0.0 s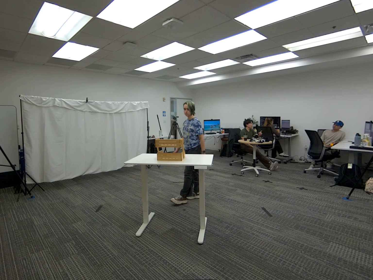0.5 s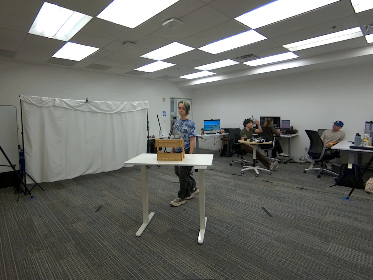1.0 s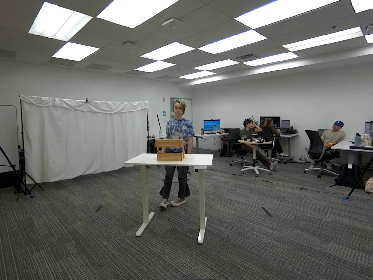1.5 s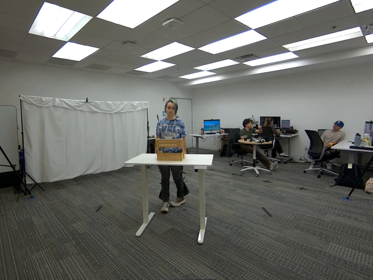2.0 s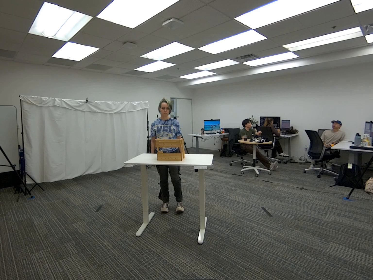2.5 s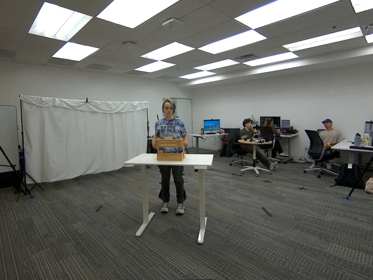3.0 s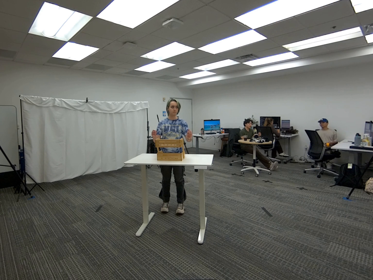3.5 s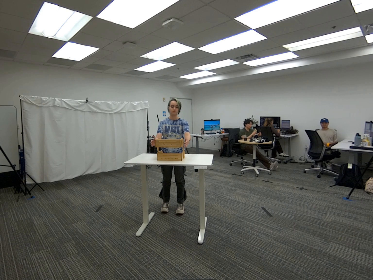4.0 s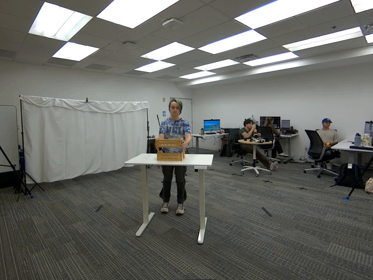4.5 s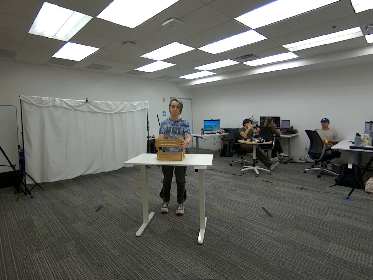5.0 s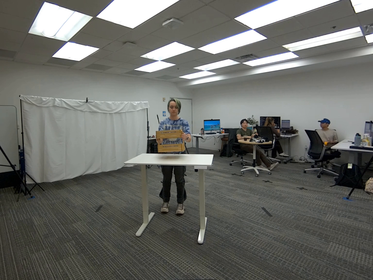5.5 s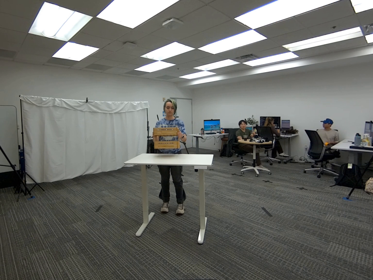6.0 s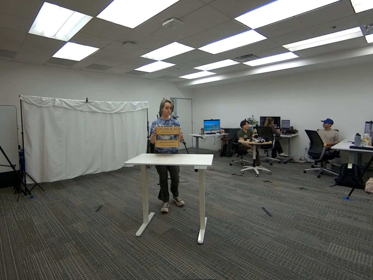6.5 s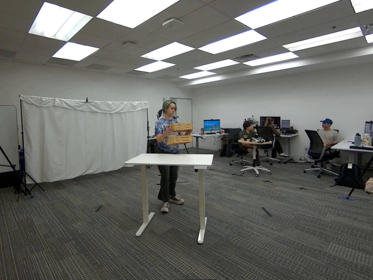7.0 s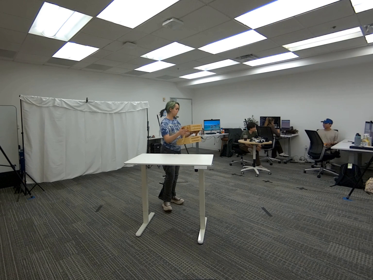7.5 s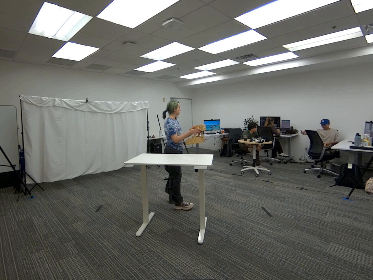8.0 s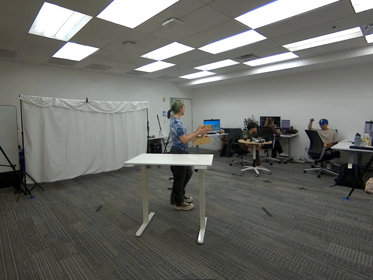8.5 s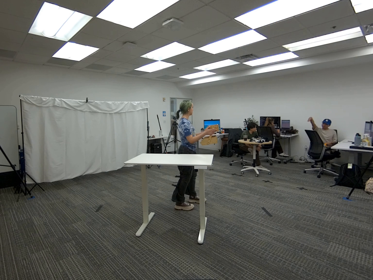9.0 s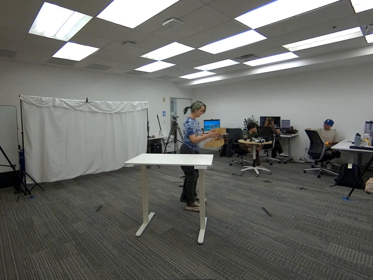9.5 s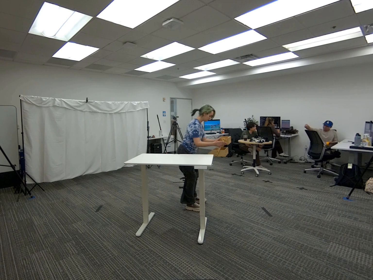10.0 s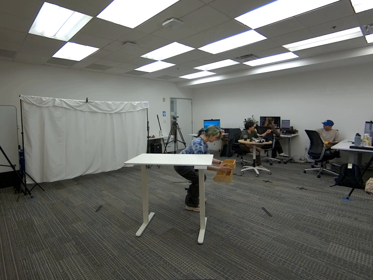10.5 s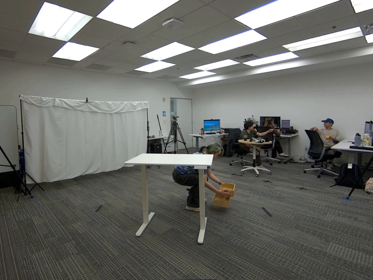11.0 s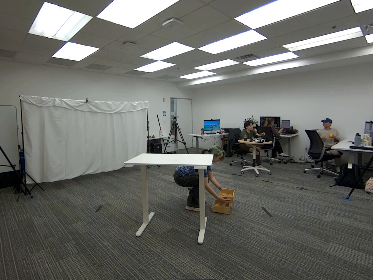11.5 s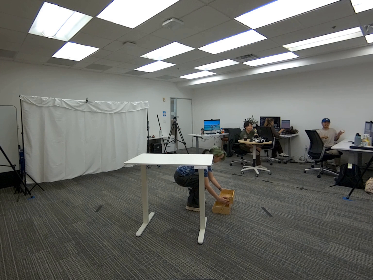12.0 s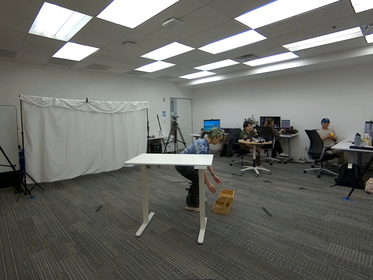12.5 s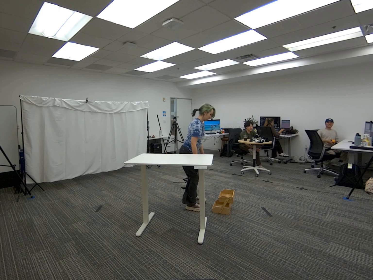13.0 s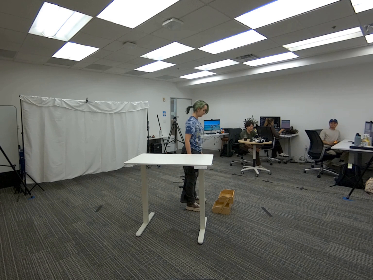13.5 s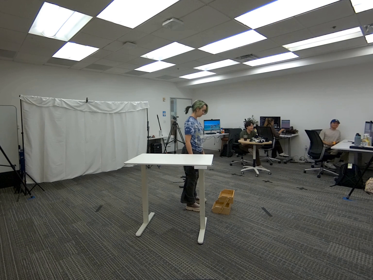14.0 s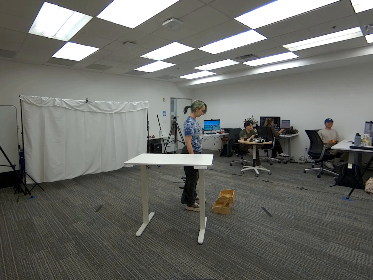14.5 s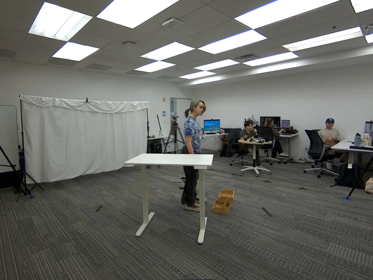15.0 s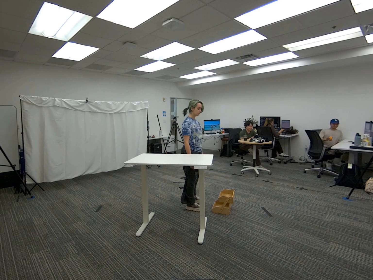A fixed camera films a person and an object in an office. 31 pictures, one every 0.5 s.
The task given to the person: Walk over to the wooden crate on the white desk and pick up the wooden crate from the bottom shelf using both hands and place on the ground.
